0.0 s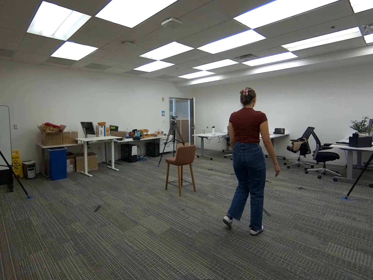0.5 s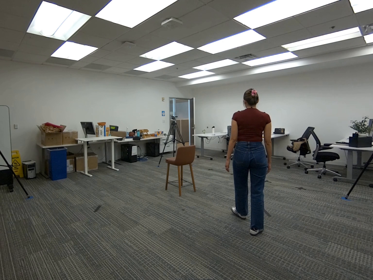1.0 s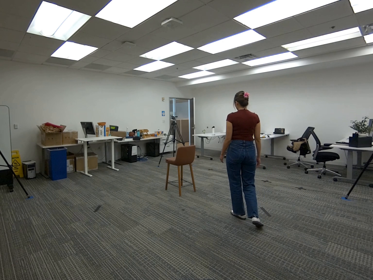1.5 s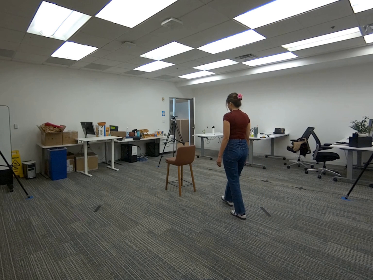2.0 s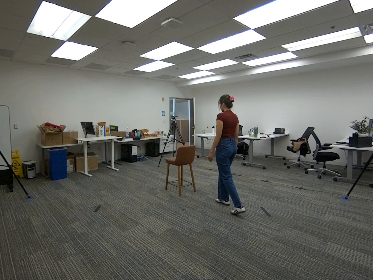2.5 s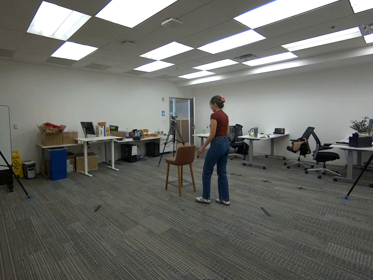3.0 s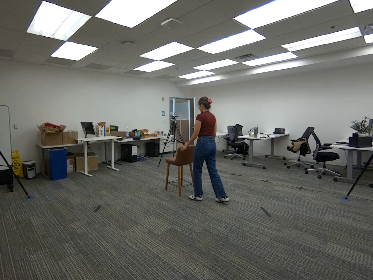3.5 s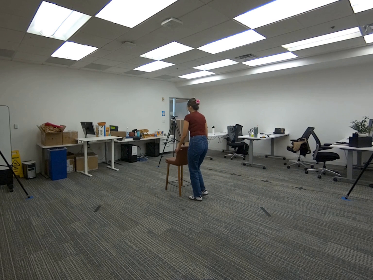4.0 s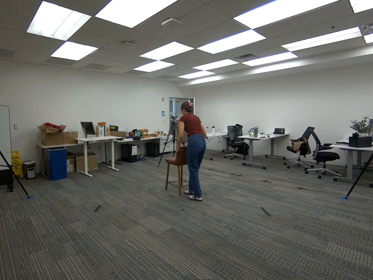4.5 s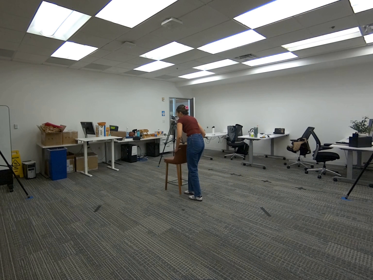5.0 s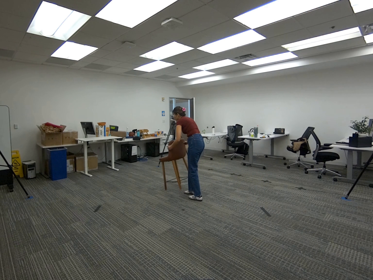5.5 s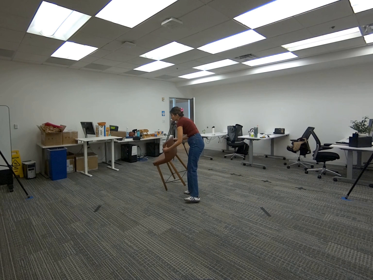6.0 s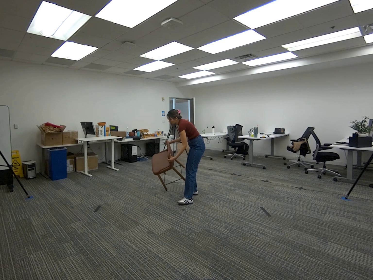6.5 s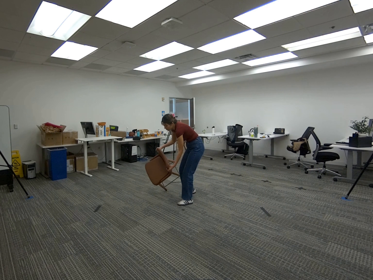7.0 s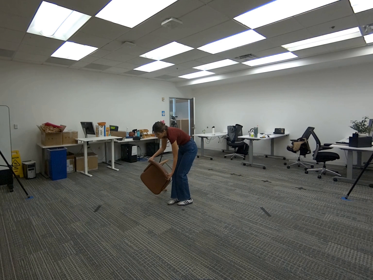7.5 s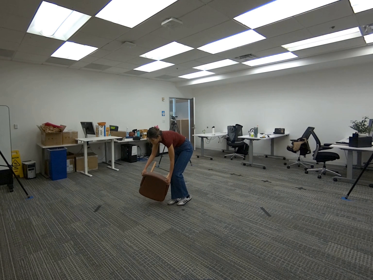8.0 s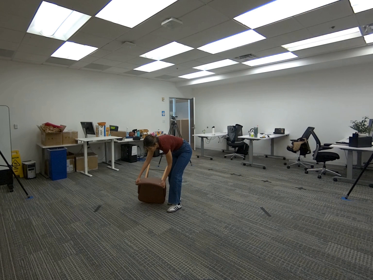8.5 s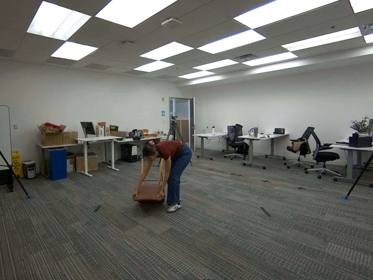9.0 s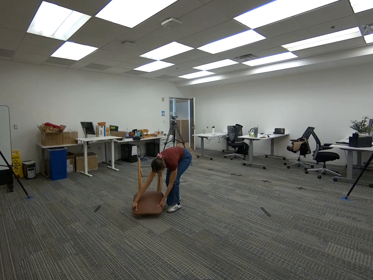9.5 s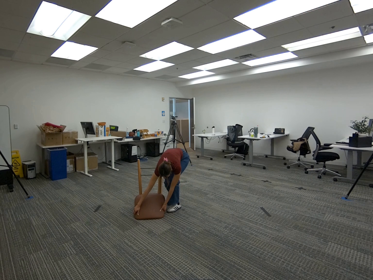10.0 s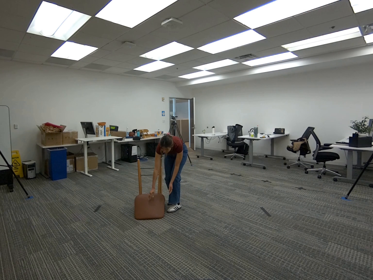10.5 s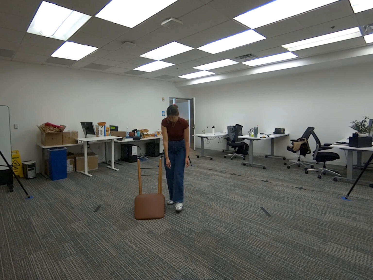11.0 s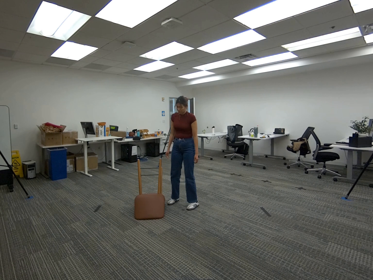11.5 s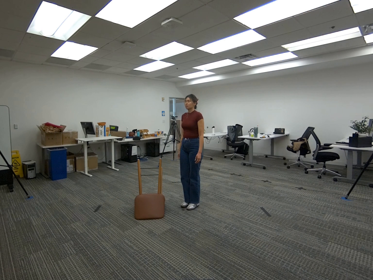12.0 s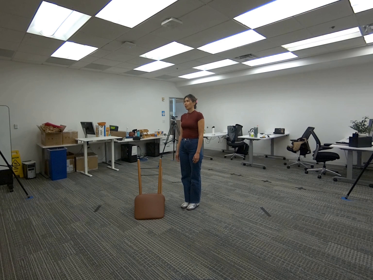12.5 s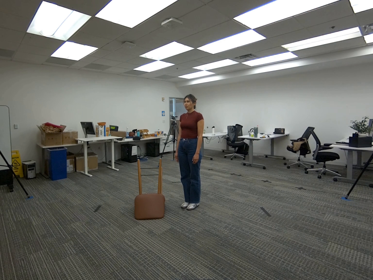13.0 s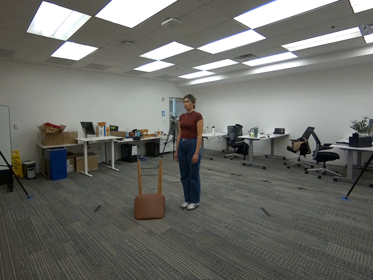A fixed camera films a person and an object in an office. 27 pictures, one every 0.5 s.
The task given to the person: Walk over to the tall bar stool and pick up the tall bar stool from the sides using both hands and place the tall bar stool on the ground.
